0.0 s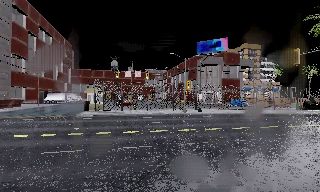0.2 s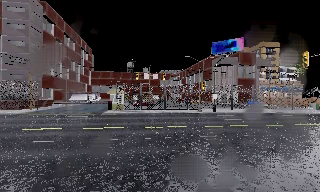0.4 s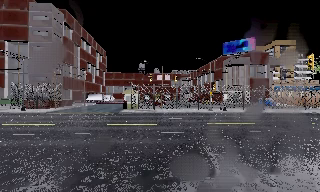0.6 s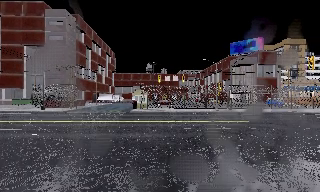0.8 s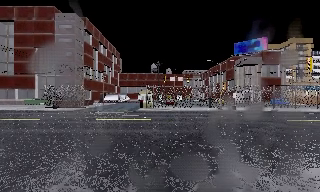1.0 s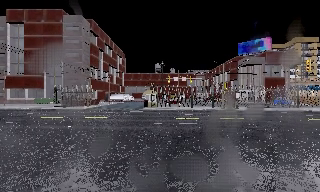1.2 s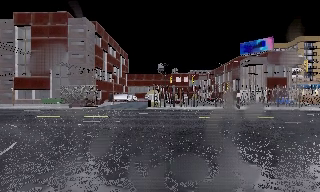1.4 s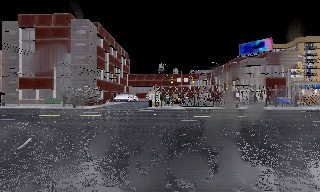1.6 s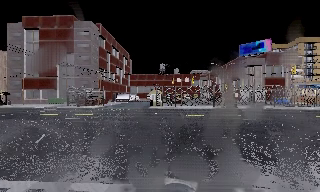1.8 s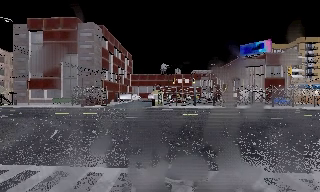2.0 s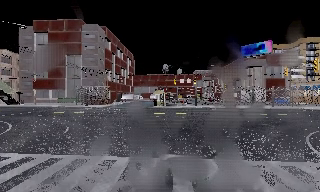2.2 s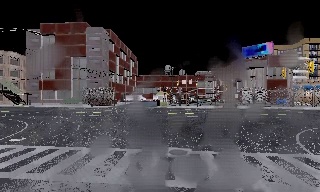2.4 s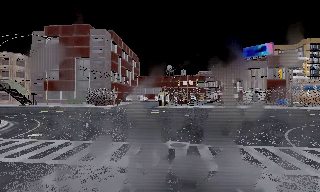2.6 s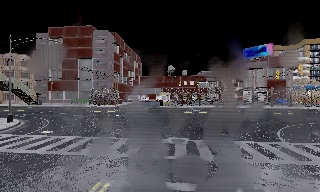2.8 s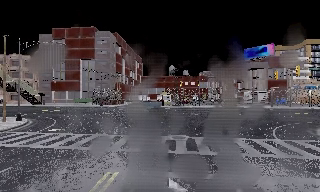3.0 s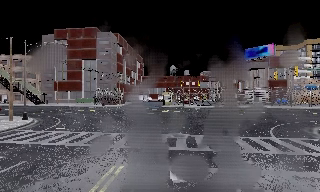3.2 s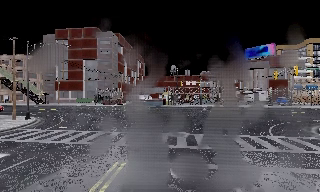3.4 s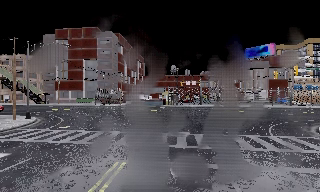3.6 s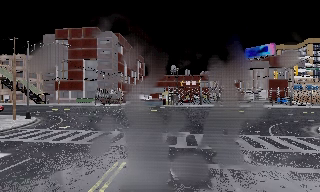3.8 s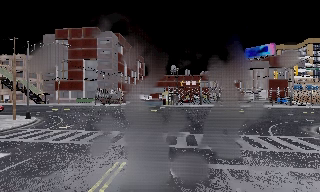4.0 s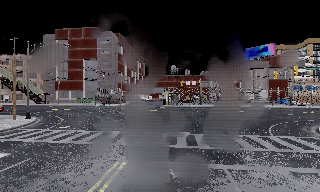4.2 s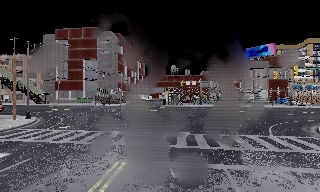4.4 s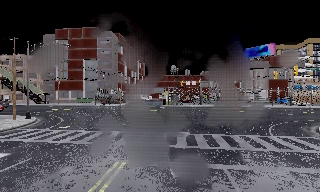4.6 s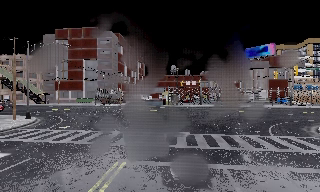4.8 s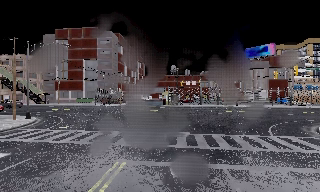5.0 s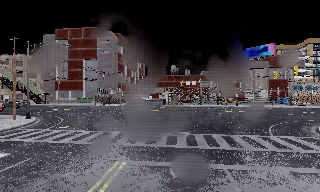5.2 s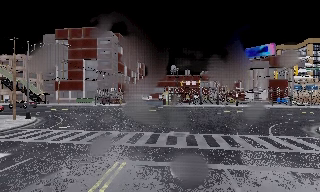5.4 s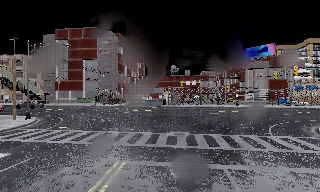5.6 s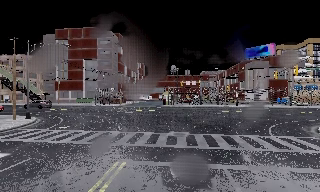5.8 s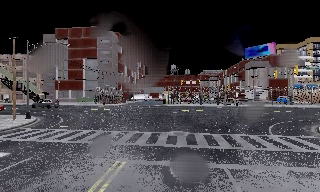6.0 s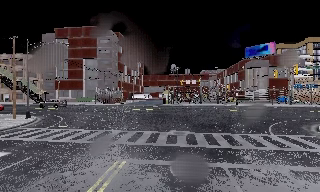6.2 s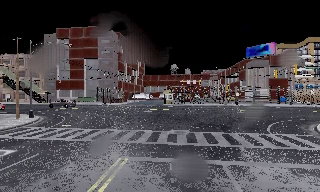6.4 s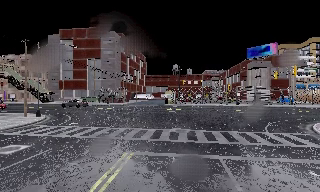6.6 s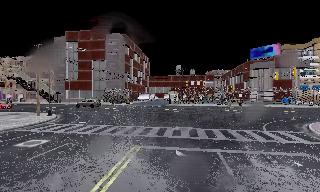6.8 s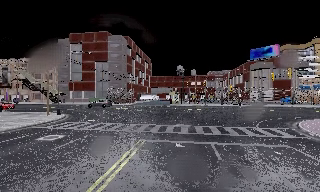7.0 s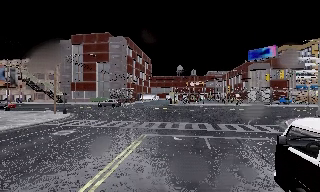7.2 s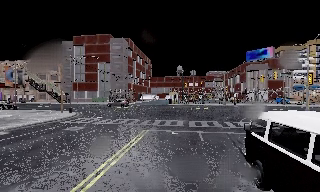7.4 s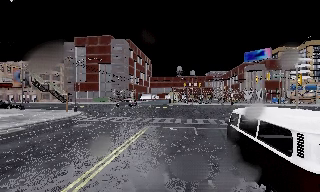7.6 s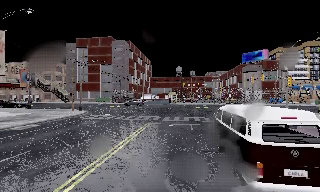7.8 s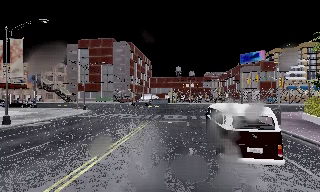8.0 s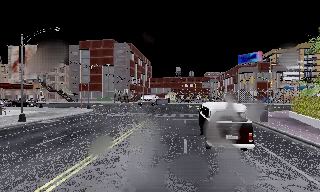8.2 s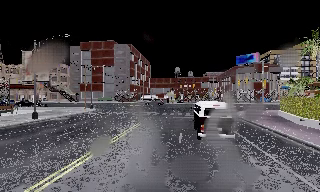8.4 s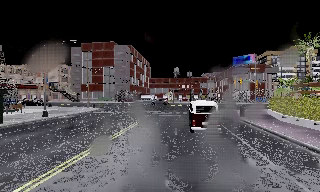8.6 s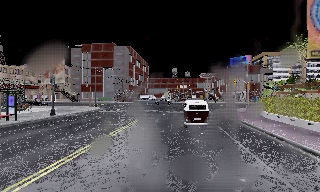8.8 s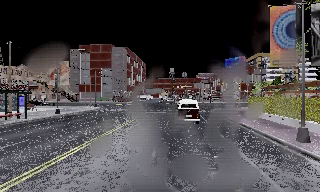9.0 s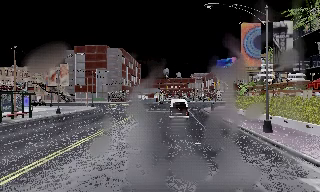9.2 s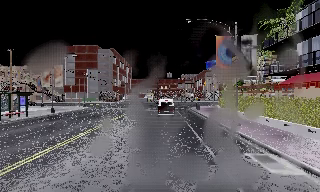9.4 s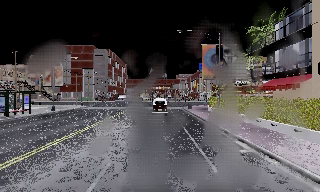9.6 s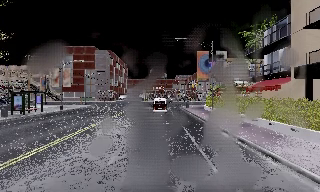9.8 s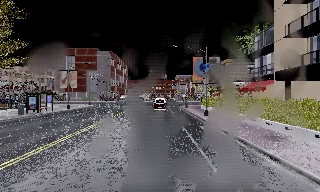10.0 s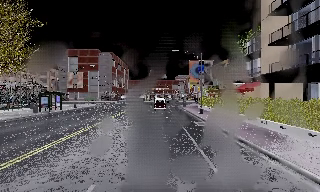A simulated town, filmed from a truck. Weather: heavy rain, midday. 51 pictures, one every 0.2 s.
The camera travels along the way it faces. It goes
backward.
0.0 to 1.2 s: The scene slides to the right, as the camera pans about 15 degrees to its left. It travels backward, about 7 m, so what stands in front gets smaller. It loses speed.
1.2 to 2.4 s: The camera travels backward, about 6 m, so what stands in front gets smaller.
2.4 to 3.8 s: The camera travels backward, about 2 m, so what stands in front gets smaller. It loses speed.
3.8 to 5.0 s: The camera keeps its place and its aim.
5.0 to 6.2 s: The camera shifts only a little, or ends up much as it began.
6.2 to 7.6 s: The camera travels backward, about 8 m, so what stands in front gets smaller. It gains speed.
7.6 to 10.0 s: The camera travels backward, about 20 m, so what stands in front gets smaller.
The film runs backward here.
